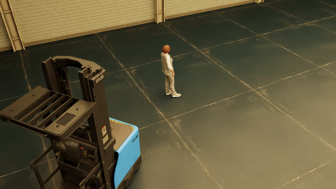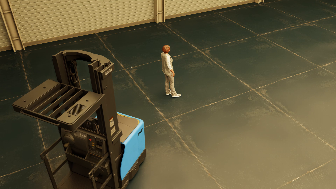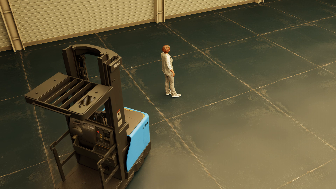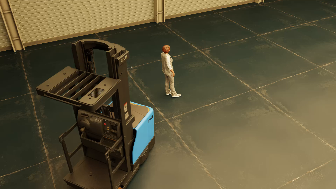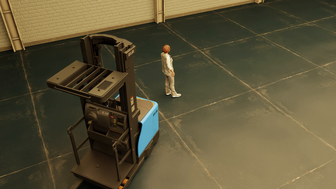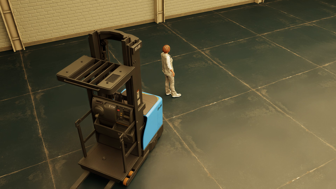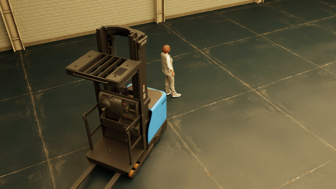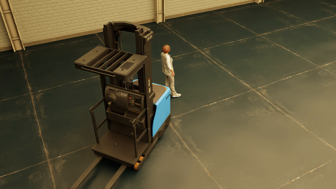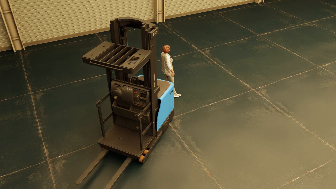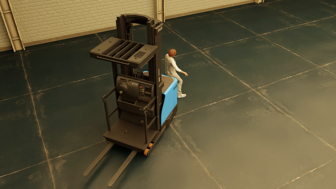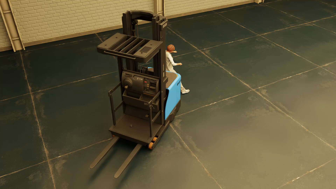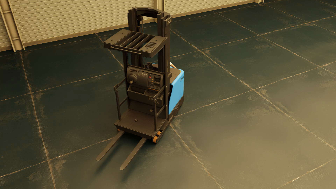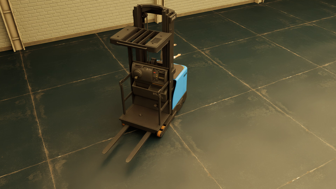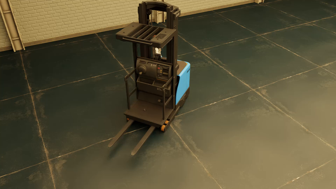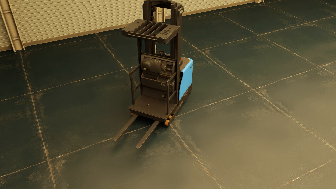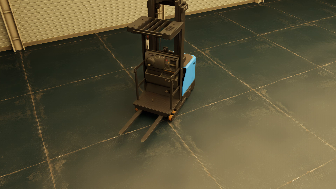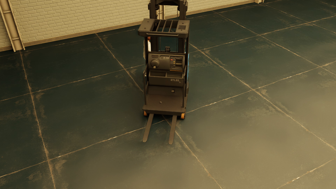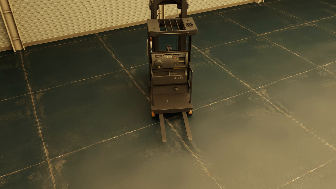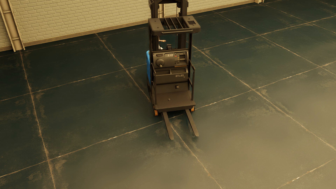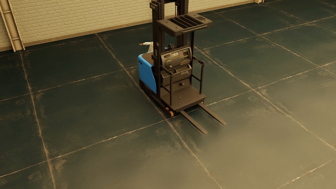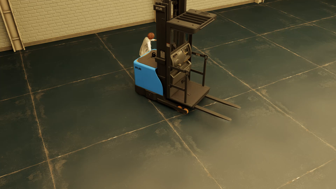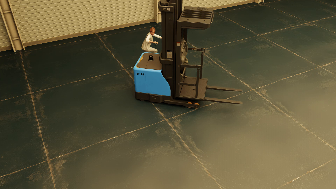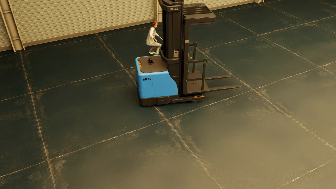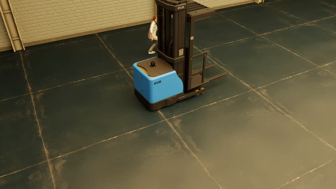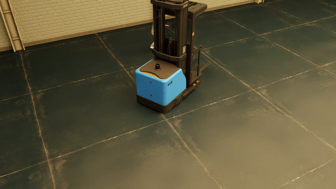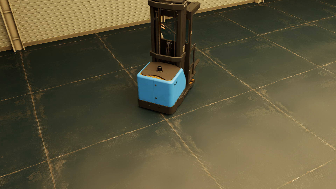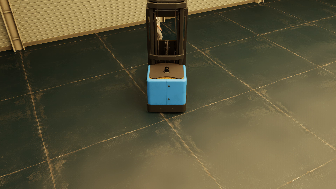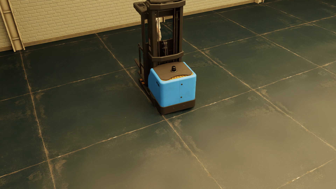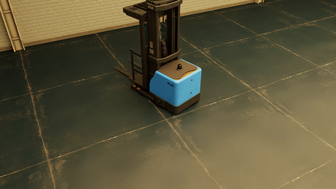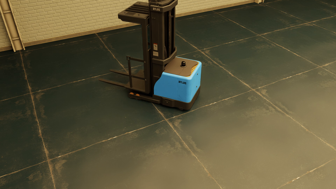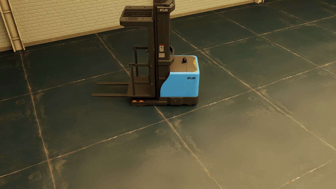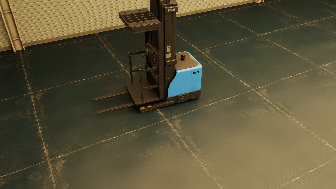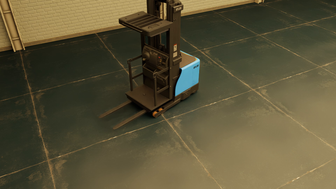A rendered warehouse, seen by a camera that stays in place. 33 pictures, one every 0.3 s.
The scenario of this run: Near miss between a forklift and a person.
